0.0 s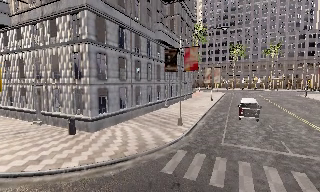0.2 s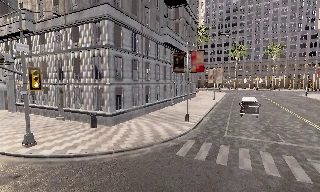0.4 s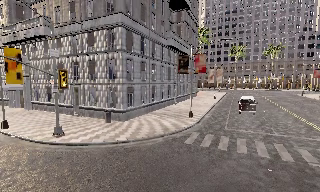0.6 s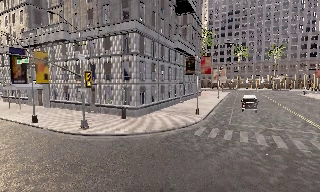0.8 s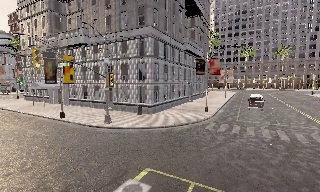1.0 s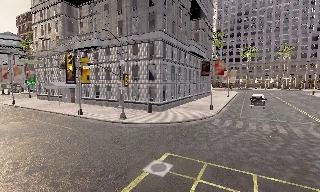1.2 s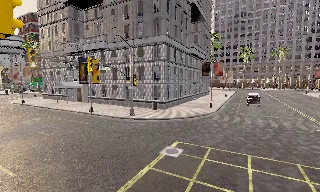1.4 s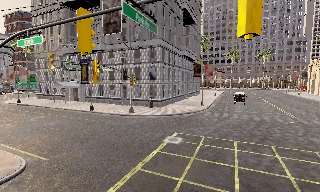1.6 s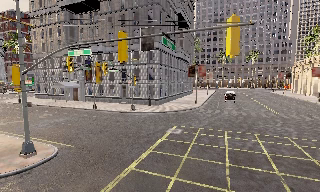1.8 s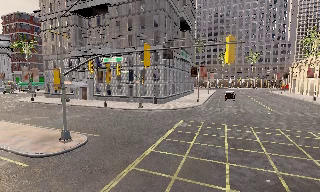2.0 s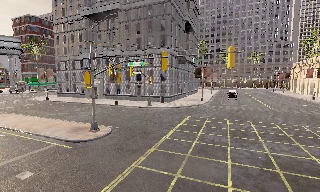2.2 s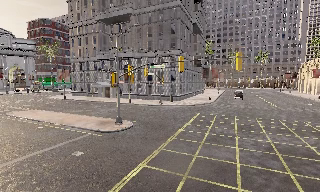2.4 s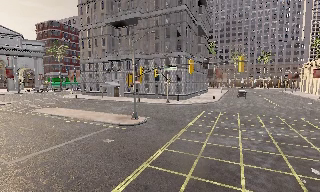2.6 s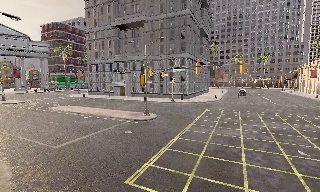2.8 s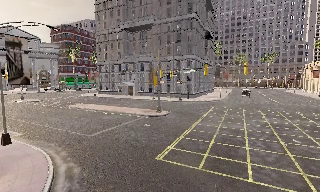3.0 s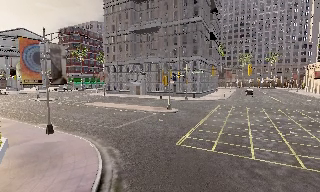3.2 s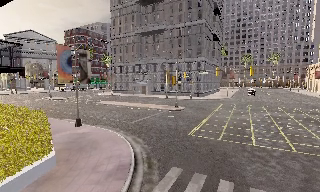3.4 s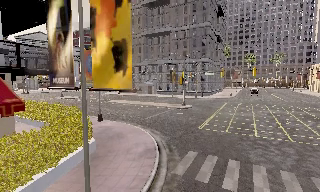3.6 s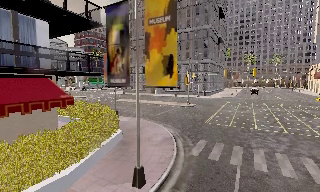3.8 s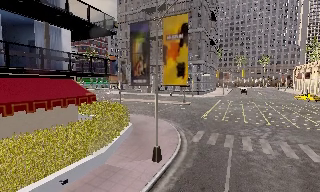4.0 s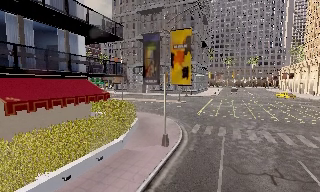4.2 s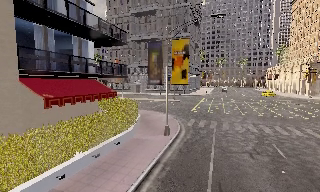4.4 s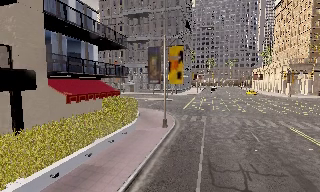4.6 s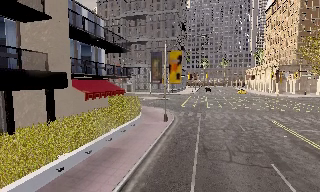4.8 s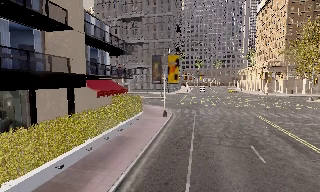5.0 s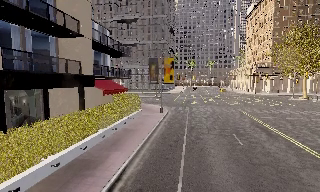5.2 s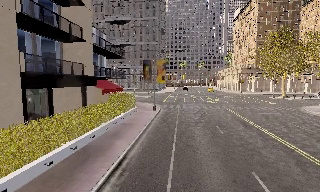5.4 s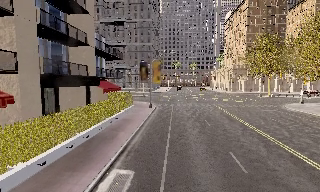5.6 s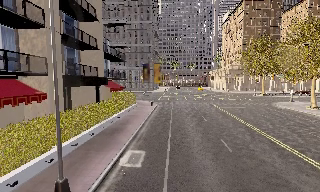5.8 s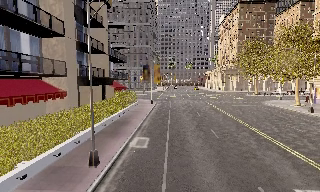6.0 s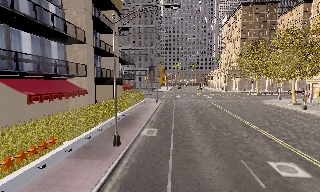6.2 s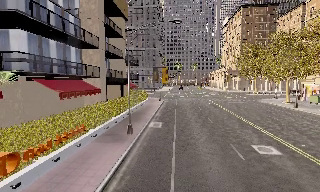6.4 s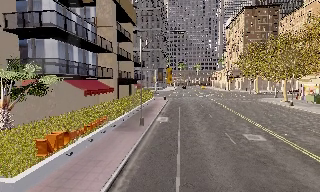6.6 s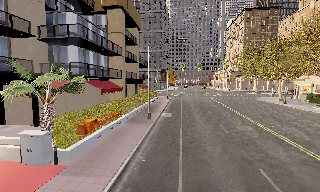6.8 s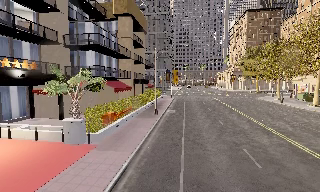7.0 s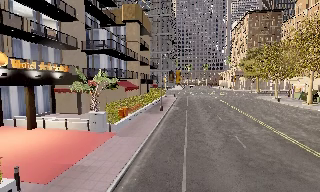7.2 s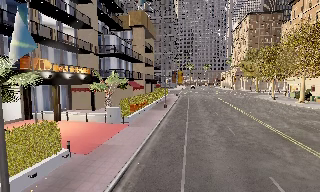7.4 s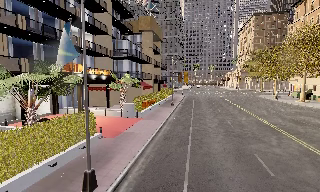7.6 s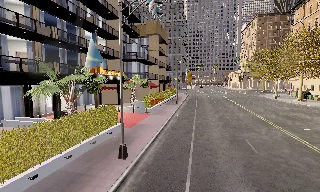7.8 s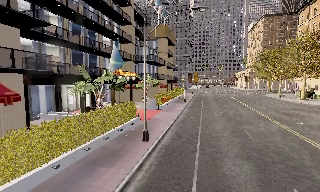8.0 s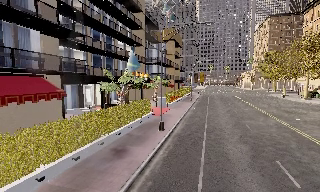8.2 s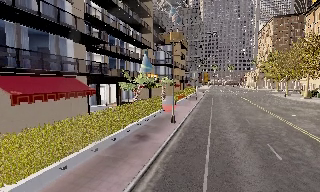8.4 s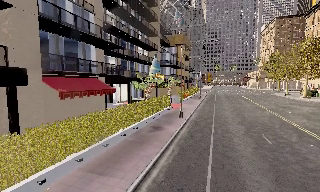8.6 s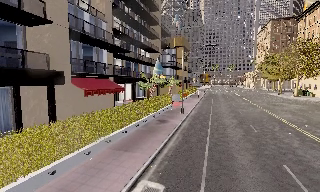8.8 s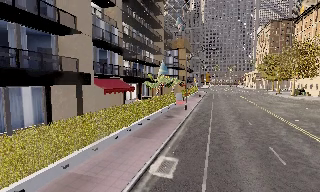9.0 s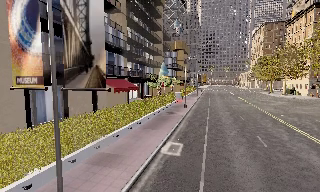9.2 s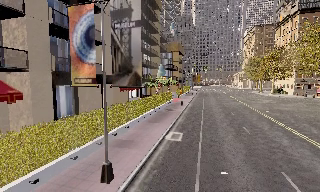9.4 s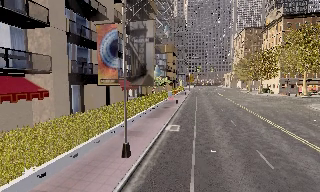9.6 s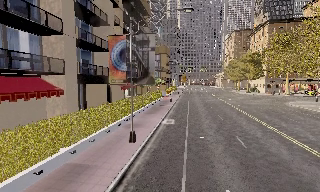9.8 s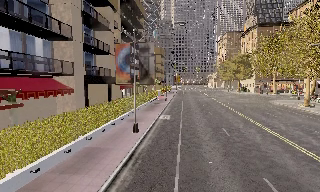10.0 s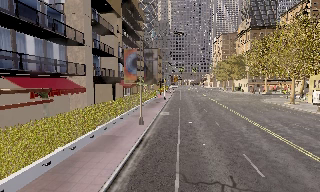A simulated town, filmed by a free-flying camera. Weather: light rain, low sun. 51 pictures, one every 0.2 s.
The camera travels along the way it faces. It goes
backward.
0.0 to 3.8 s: The camera travels backward and to its left, about 40 m, so what stands in front gets smaller.
3.8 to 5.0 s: The camera pans to its right, which is clockwise from overhead, by about 15 degrees. It travels backward, about 12 m, so what stands in front gets smaller.
5.0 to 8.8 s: The camera travels backward, about 40 m, so what stands in front gets smaller.
8.8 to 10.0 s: The camera pans to its right, which is clockwise from overhead, by about 10 degrees. It travels backward, about 13 m, so what stands in front gets smaller.
The film runs forward here.
